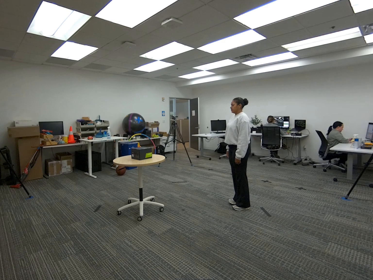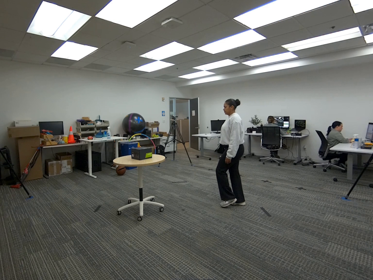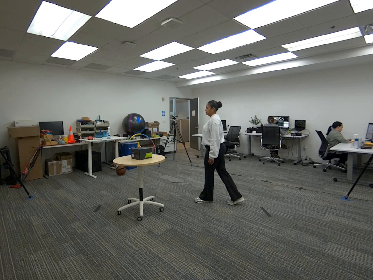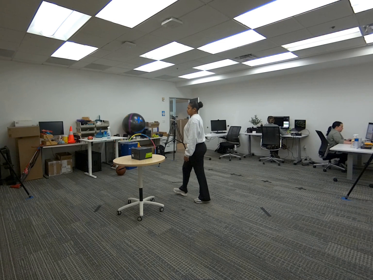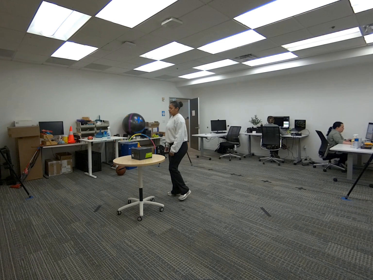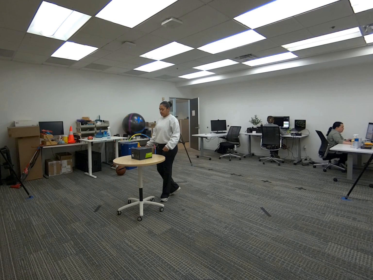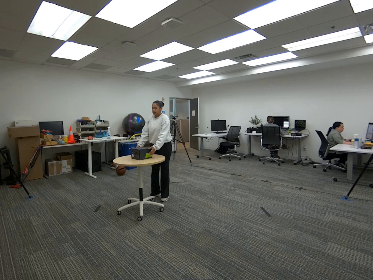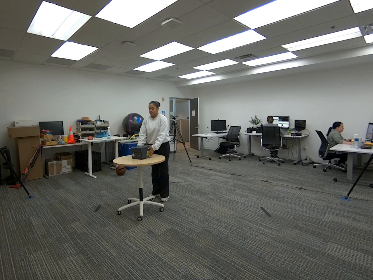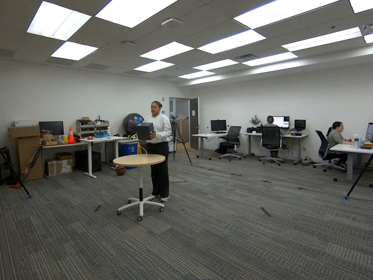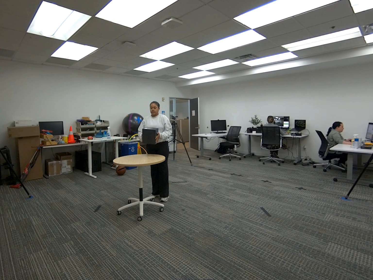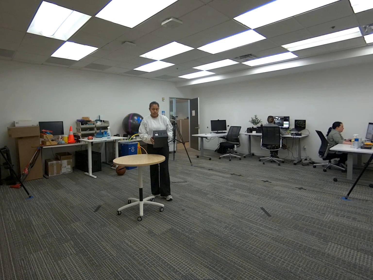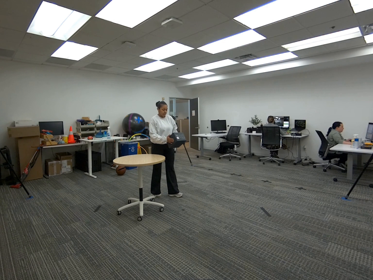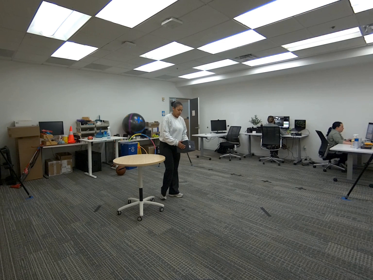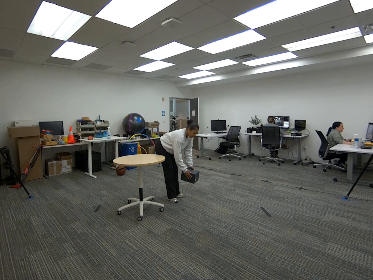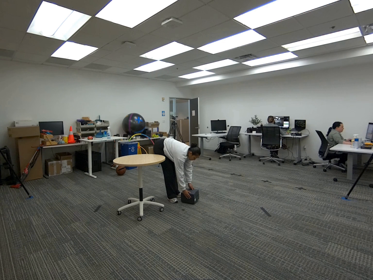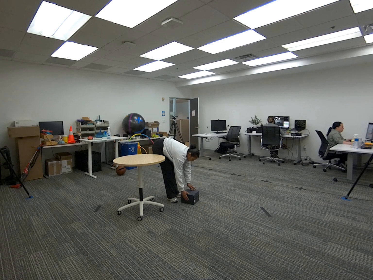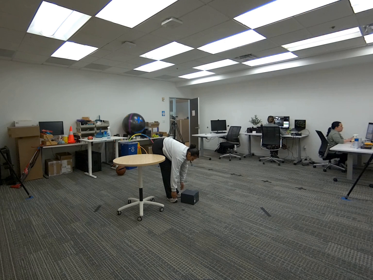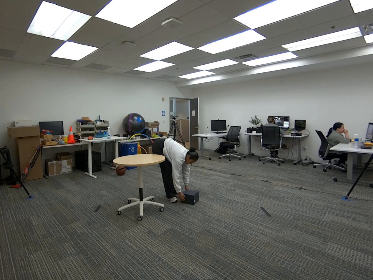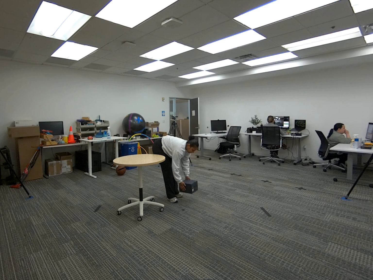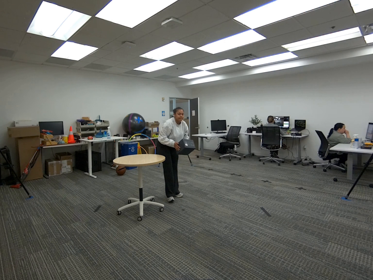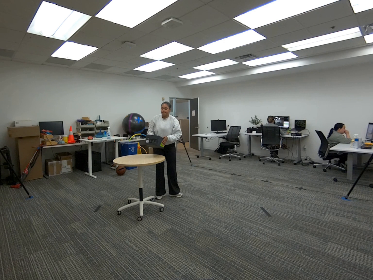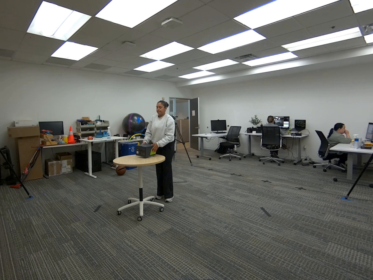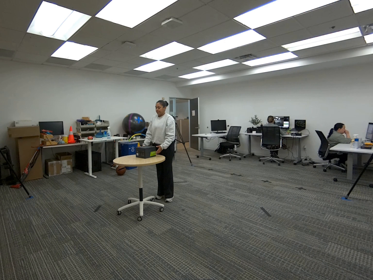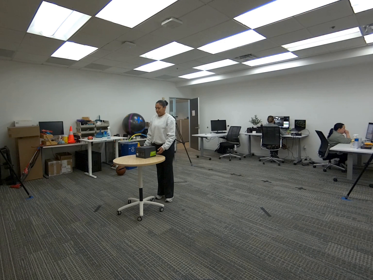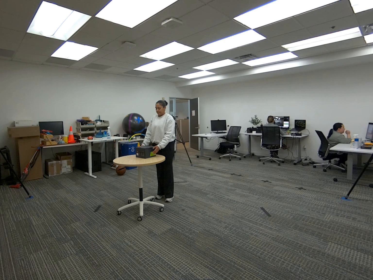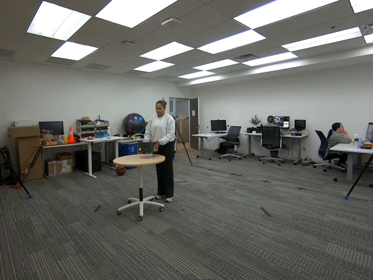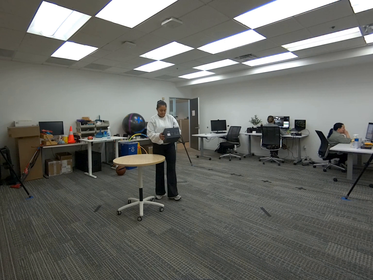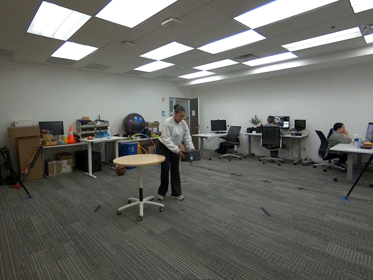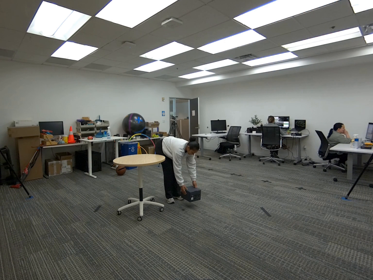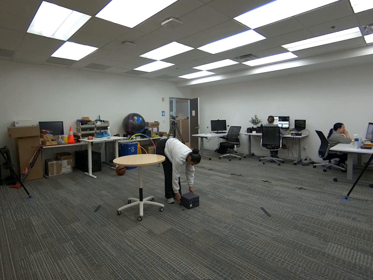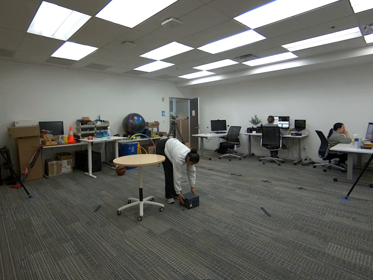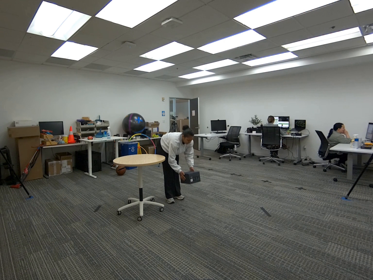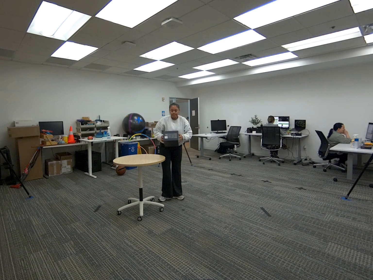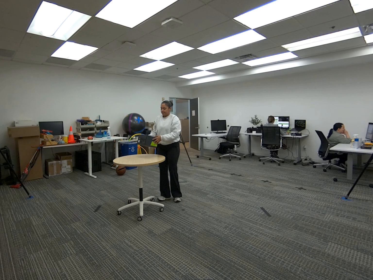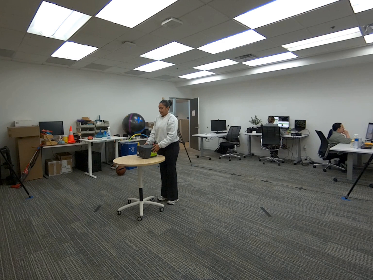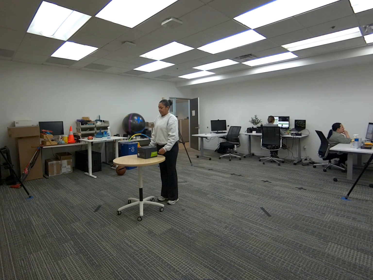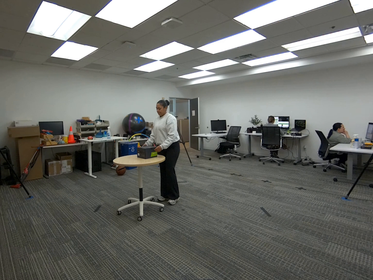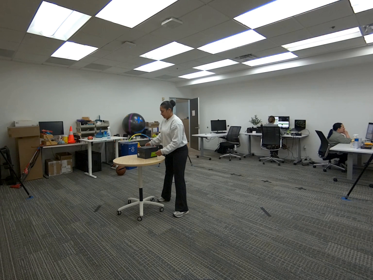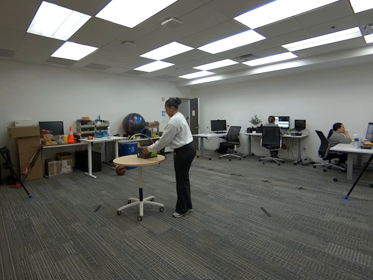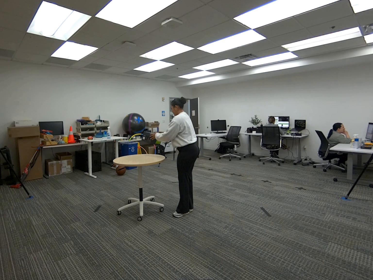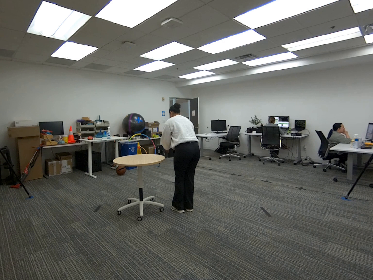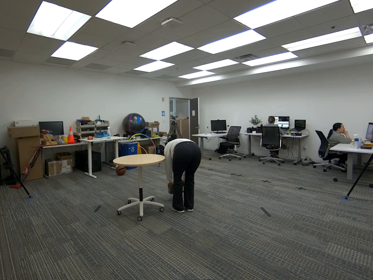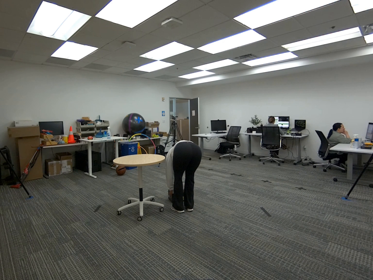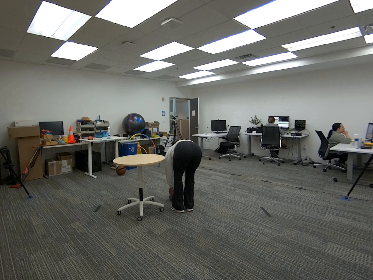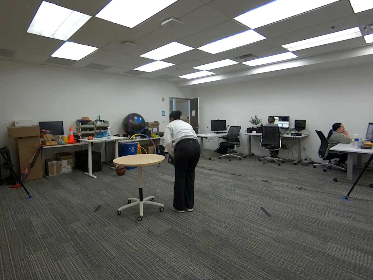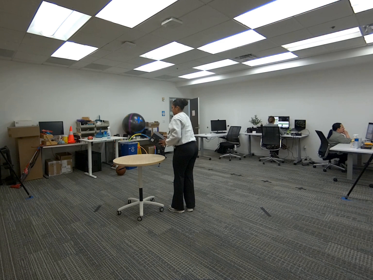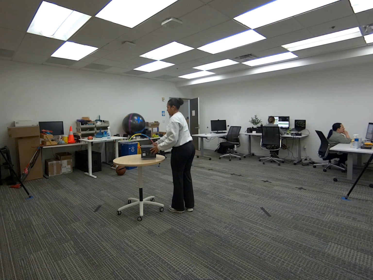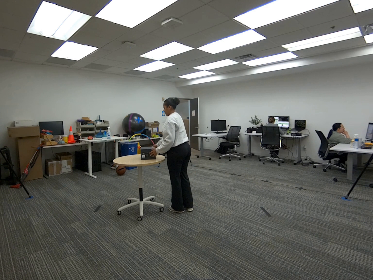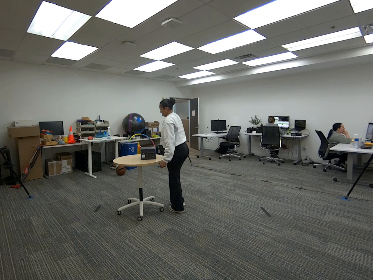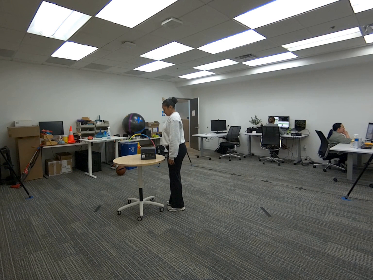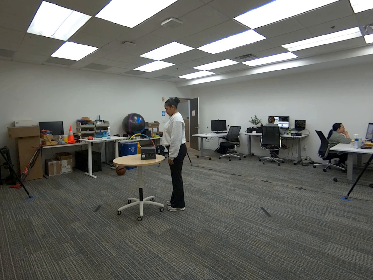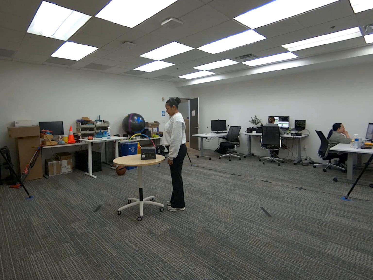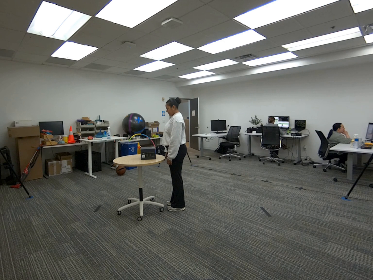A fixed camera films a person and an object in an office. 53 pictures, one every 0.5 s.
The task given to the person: Walk to the box from the table, pick up the box with both hands, and place it on the ground.
